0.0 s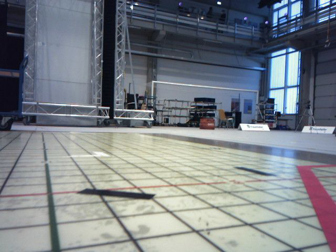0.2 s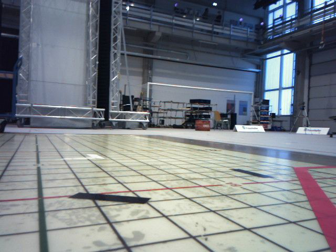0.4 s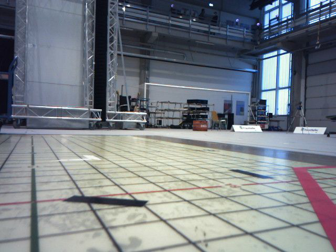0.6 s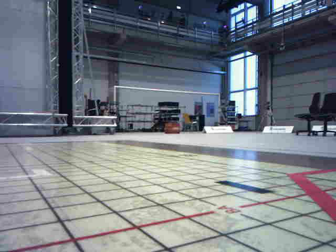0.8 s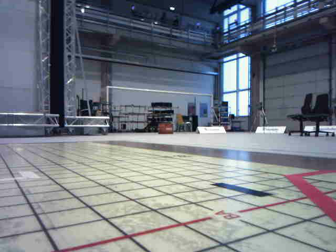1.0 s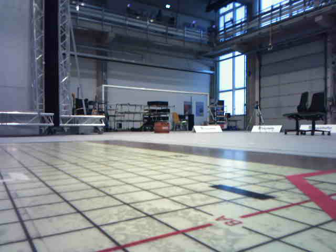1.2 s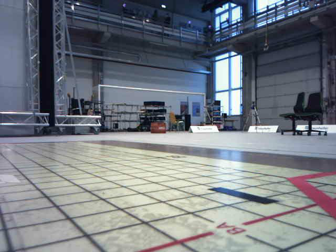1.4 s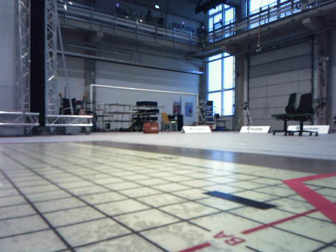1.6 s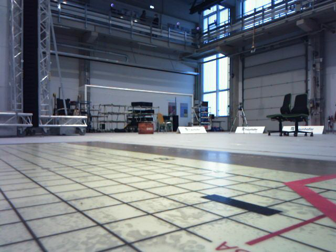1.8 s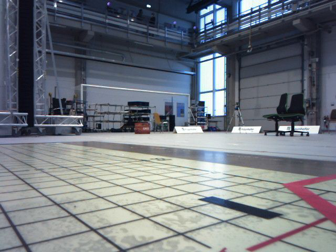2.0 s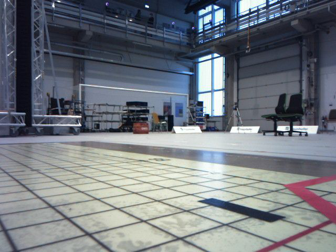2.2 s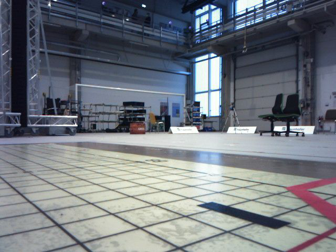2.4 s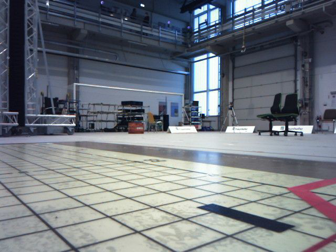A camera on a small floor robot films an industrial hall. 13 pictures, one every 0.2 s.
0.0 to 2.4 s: The camera pans to its right, which is clockwise from overhead, by about 10 degrees. It travels forward, about 0.5 m, so what stands in front looms larger.
The film runs forward here.
